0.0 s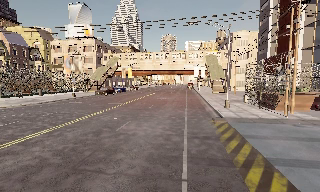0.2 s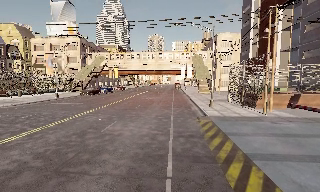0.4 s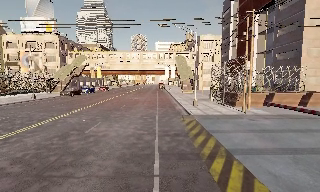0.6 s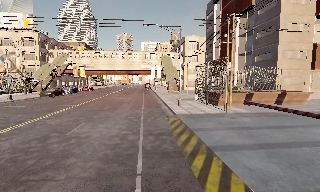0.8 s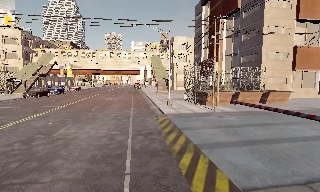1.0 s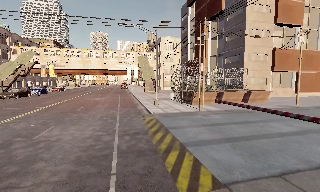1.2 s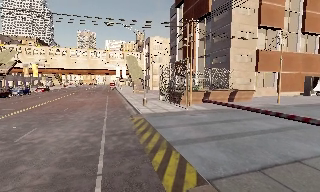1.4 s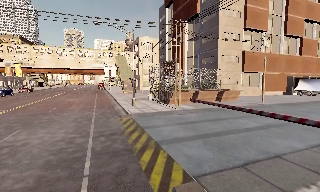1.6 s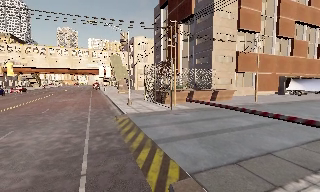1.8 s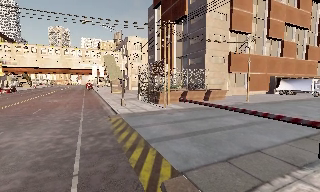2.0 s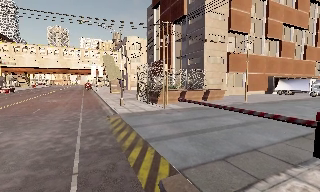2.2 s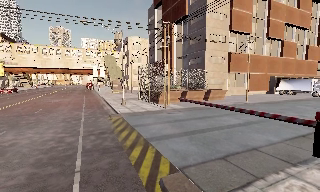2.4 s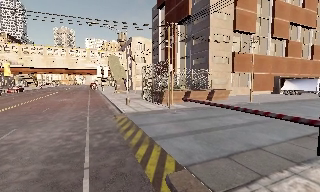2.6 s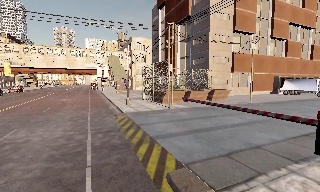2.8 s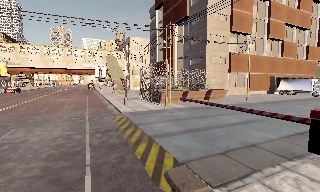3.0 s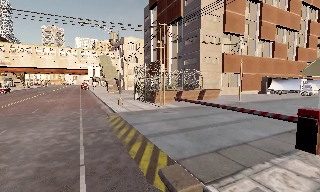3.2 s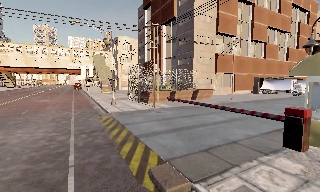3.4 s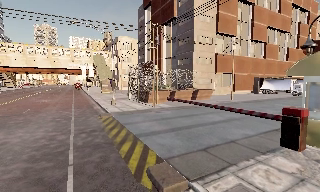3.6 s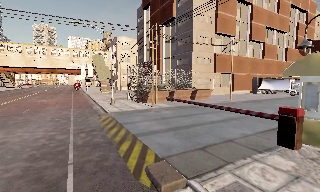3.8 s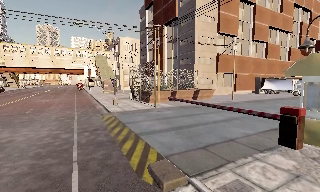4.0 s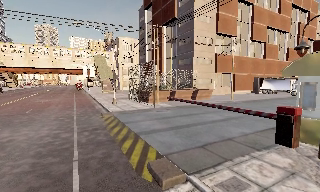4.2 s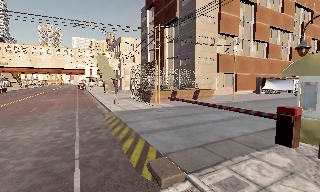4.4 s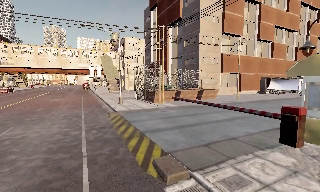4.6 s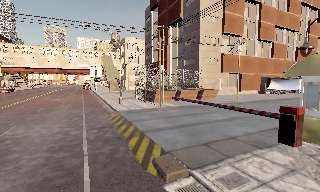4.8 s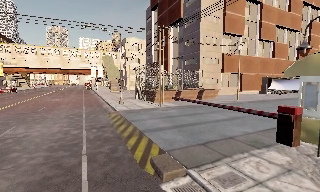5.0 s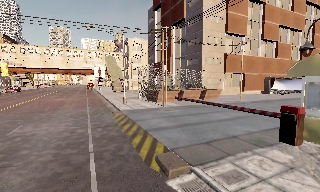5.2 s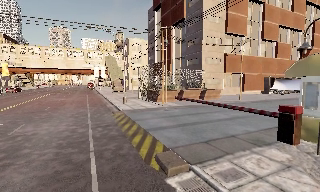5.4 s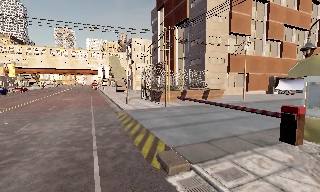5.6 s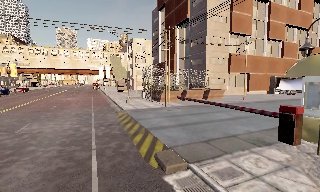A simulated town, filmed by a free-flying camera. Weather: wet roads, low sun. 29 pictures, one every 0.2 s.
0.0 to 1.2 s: The scene slides to the left, as the camera pans about 30 degrees to its right.
1.2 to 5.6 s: The camera travels backward, about 2 m, so what stands in front gets smaller.
The film runs backward here.
